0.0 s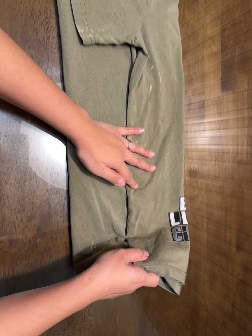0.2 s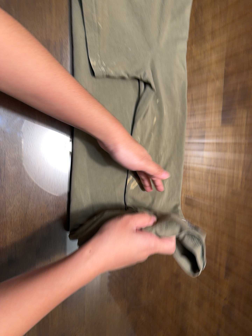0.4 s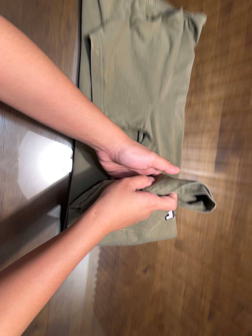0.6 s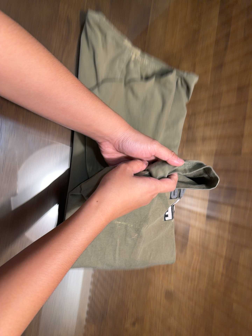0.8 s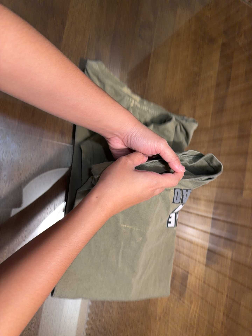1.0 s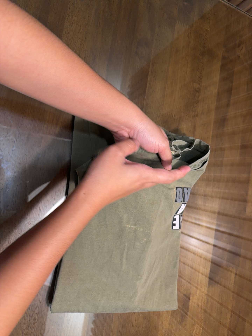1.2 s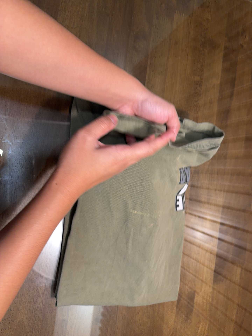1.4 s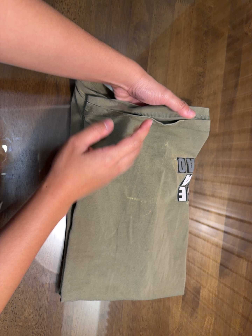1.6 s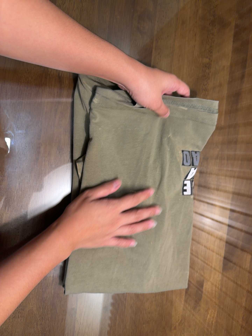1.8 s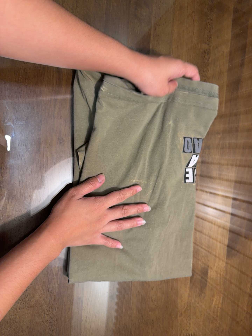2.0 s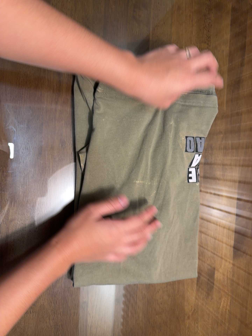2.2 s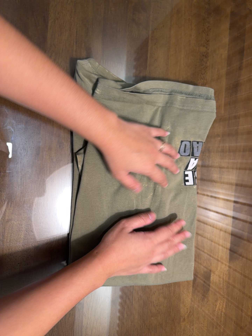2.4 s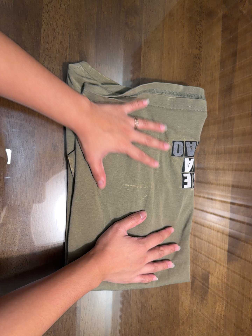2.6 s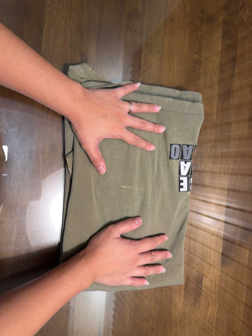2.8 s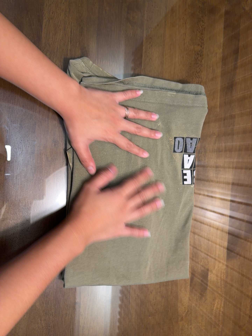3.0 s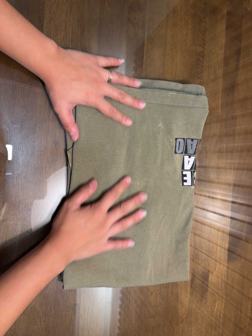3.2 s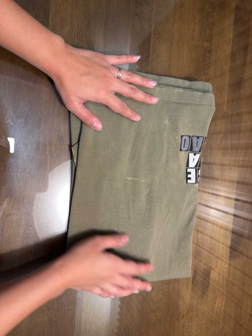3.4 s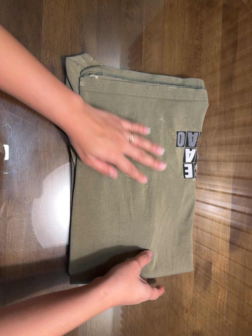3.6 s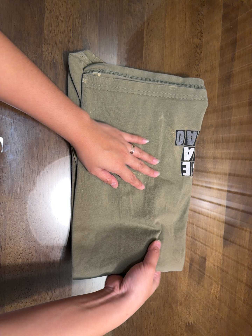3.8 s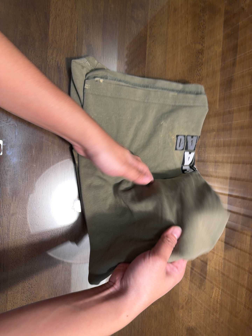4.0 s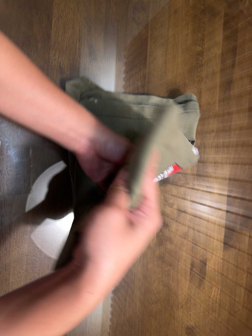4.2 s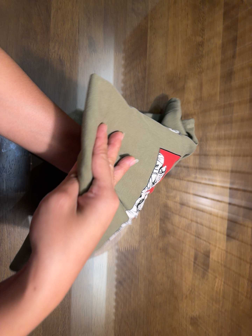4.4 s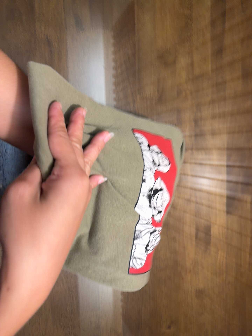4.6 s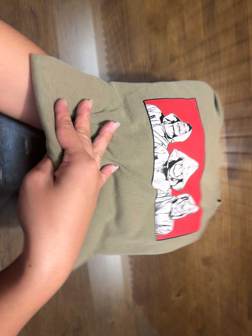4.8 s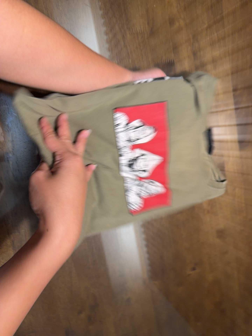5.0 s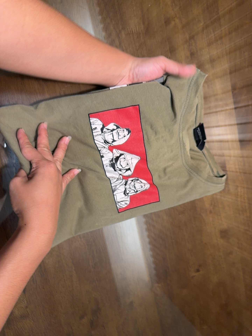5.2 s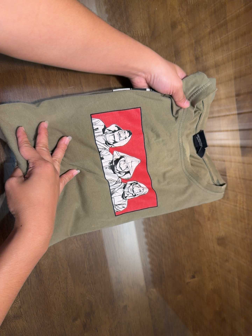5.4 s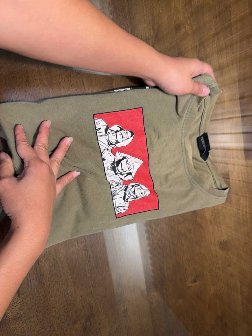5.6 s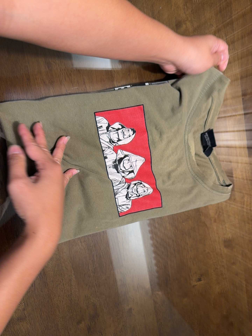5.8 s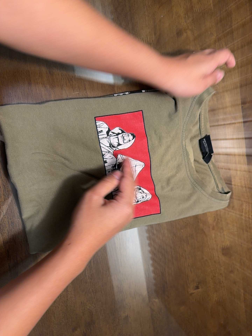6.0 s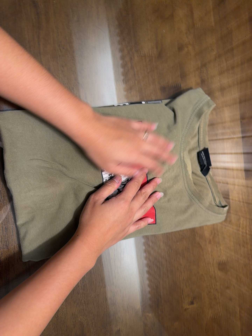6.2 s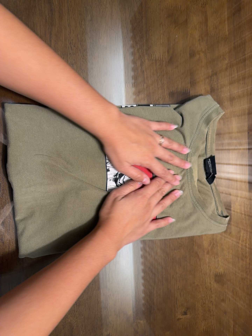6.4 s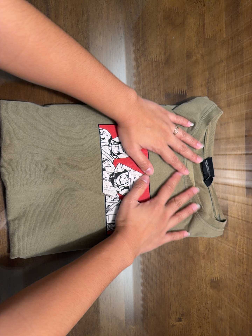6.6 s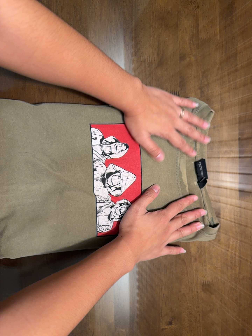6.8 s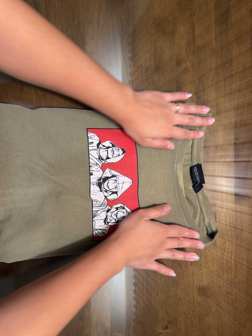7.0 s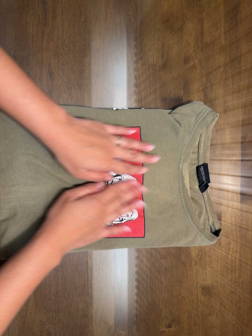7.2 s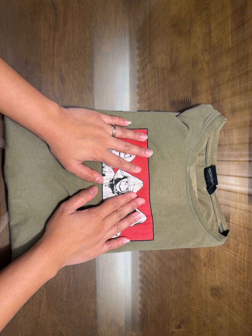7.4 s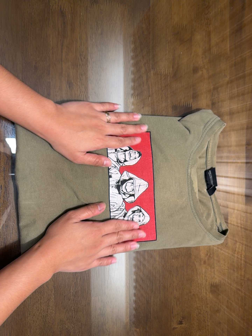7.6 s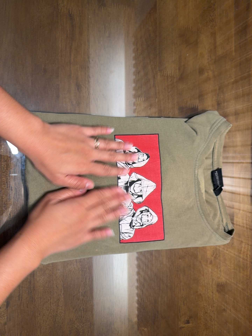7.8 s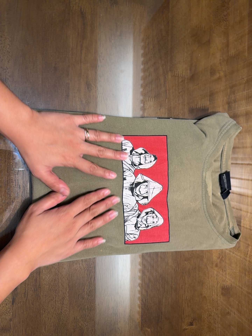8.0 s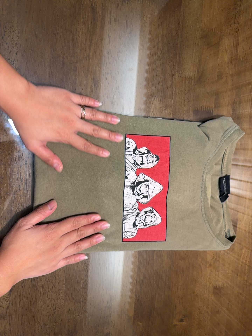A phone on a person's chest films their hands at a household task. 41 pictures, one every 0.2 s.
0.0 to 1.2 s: The camera travels toward the top of its view, about 28 cm, so close, fixed things drift downward. Its aim tips toward the top of its view by about 10 degrees, and the scene shifts downward. It rolls about its line of sight by about 10 degrees, and the scene rotates clockwise.
1.2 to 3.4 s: The camera shifts only a little, or ends up much as it began.
3.4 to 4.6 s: The camera travels toward the bottom of its view, about 6 cm, so close, fixed things drift upward. It rolls about its line of sight by about 10 degrees, and the scene rotates counterclockwise.
4.6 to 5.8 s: The camera shifts only a little, or ends up much as it began.
5.8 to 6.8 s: The camera rolls about its line of sight by about 10 degrees, and the scene rotates clockwise.
6.8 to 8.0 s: The camera travels to its left, about 7 cm, so close, fixed things drift to the right.
The film runs forward here.
